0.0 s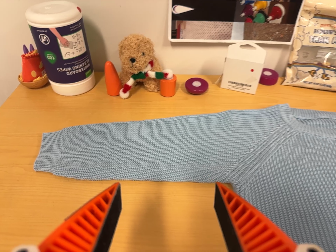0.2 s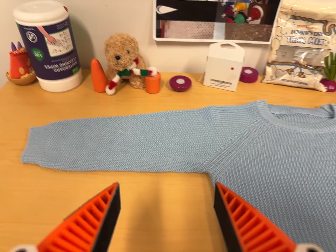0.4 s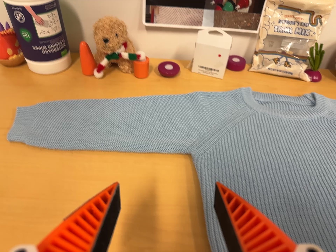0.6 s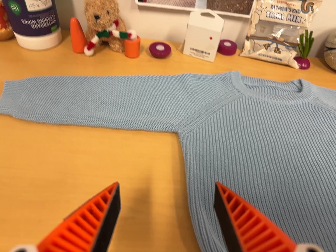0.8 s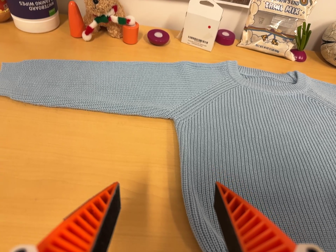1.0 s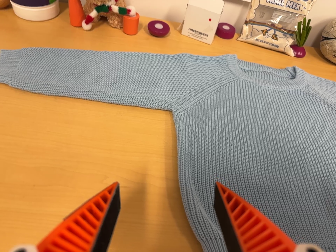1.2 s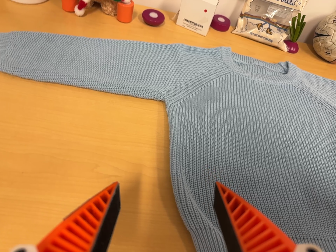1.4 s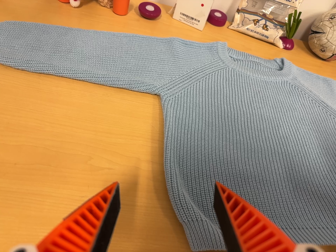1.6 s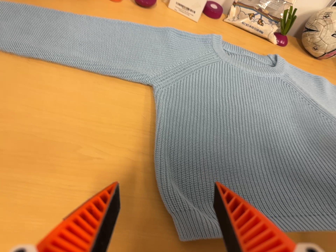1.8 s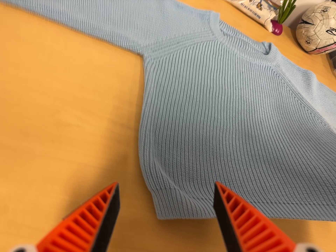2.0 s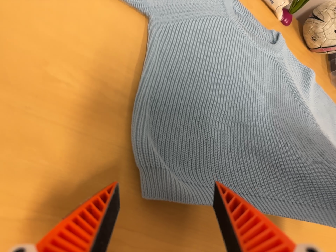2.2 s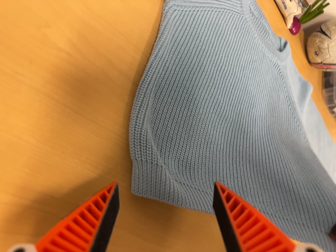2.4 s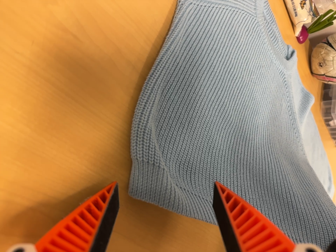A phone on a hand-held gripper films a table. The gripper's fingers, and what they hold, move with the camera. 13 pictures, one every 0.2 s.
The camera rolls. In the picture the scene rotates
clockwise.
The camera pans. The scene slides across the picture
to the left.
0.0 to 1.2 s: The camera travels toward the bottom of its view and backward, about 9 cm, so close, fixed things drift upward. Its aim tips toward the bottom of its view by about 10 degrees, and the scene shifts upward.
1.2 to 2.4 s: The camera pans to its right by about 20 degrees. It travels forward and to its left, about 12 cm, so what stands in front looms larger. Its aim tips toward the bottom of its view by about 20 degrees, and the scene shifts upward. It rolls about its line of sight by about 35 degrees, and the scene rotates clockwise.
The film runs forward here.
